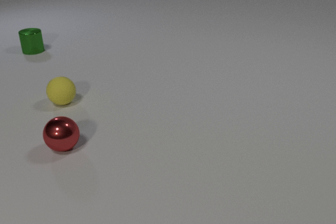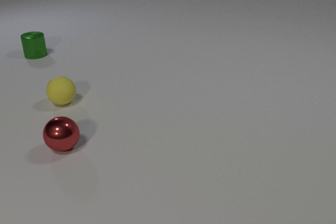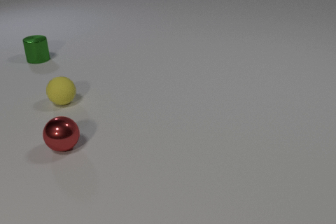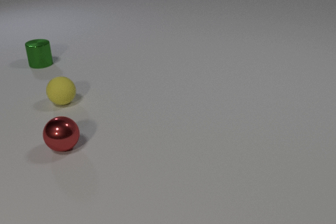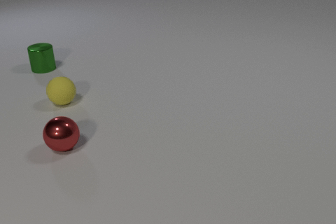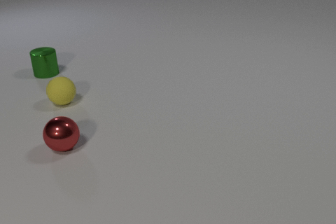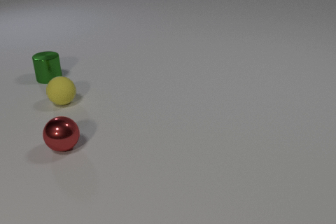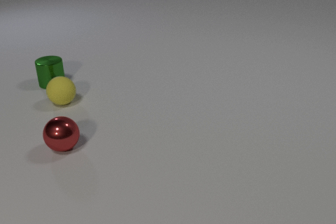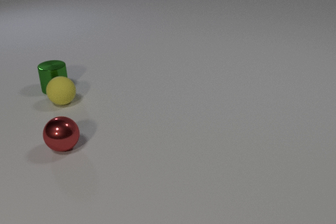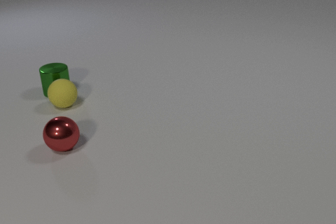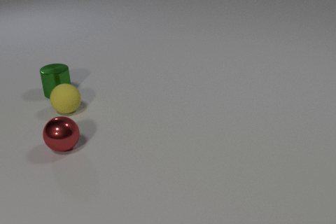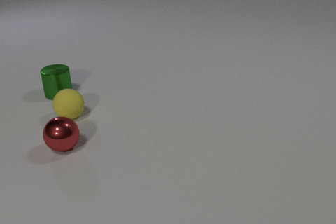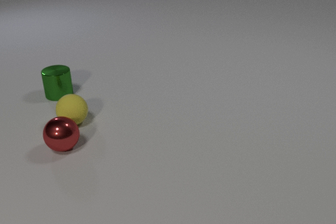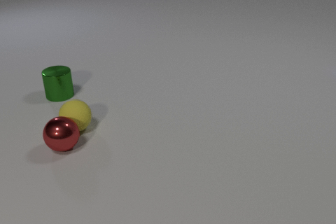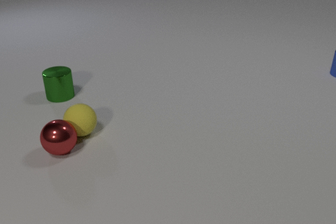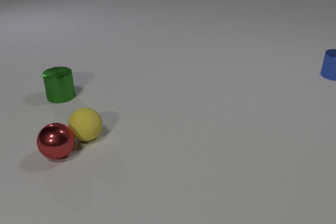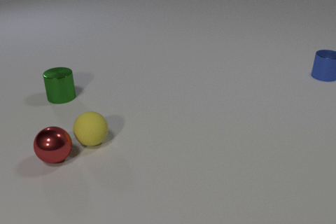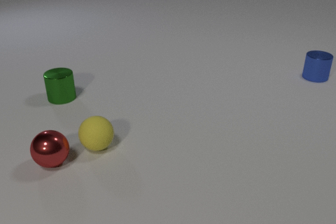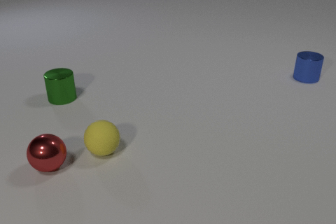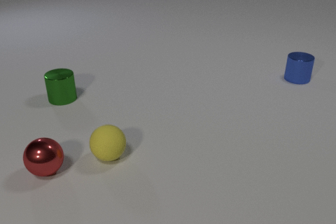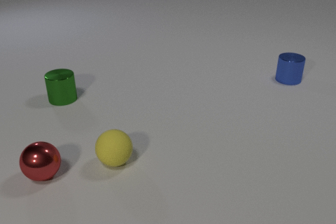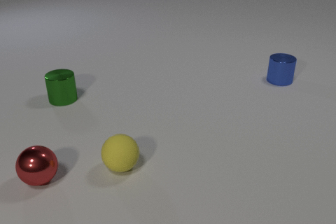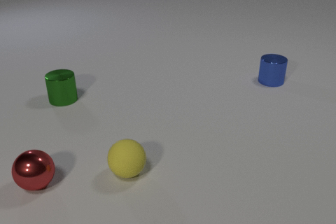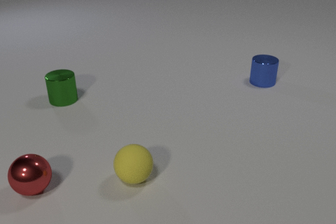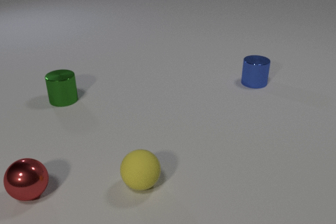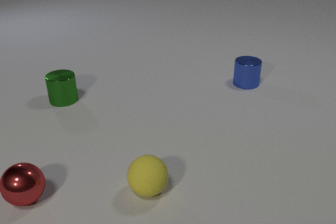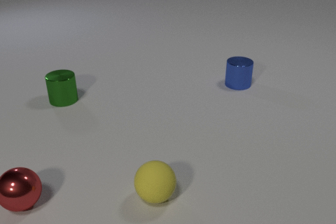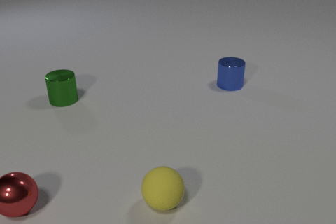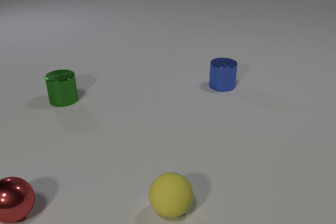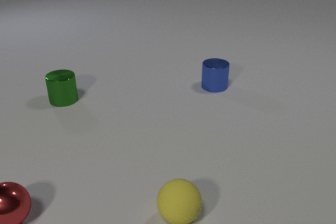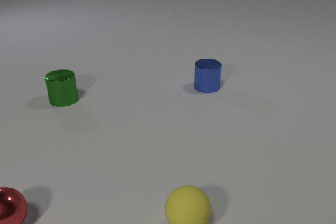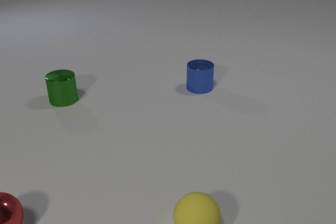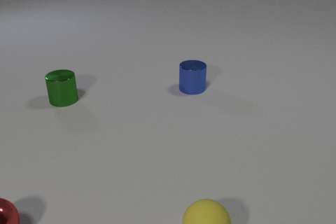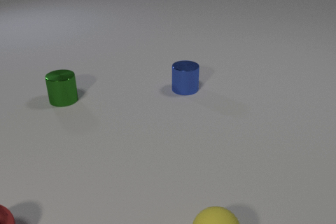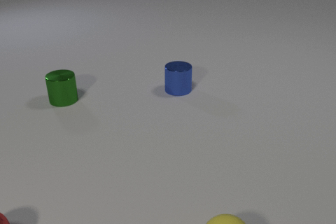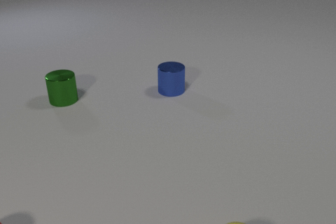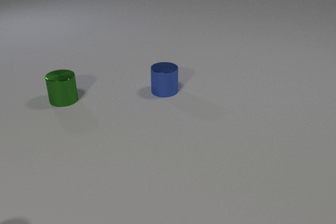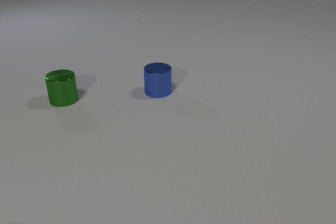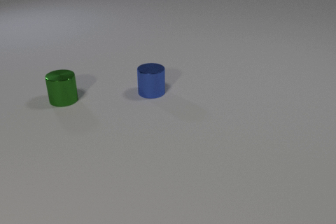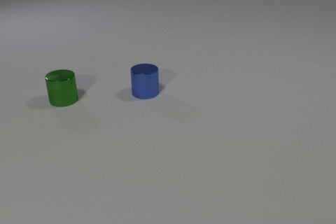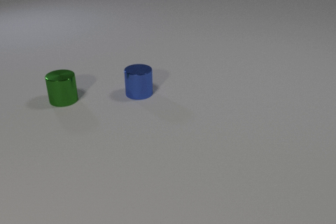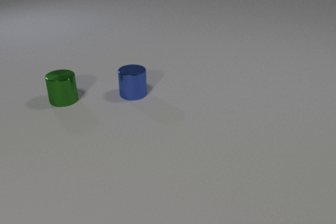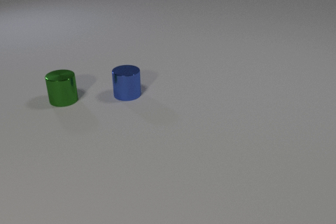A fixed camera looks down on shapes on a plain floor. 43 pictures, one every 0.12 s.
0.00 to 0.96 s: The green metal cylinder slides toward the camera.
0.96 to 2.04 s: The green metal cylinder slides toward the camera. The yellow rubber sphere rolls toward the camera. The red metal sphere rolls toward the camera and to the left. The blue metal cylinder comes in at the right edge, slides to the left and toward the camera. The green metal cylinder and the yellow rubber sphere collide. The yellow rubber sphere and the red metal sphere collide.
2.04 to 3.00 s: The yellow rubber sphere rolls toward the camera and to the right. The red metal sphere rolls toward the camera and to the left. The blue metal cylinder slides to the left and toward the camera.
3.00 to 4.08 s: The yellow rubber sphere rolls toward the camera and to the right. The red metal sphere rolls toward the camera and to the left. The blue metal cylinder slides to the left.
4.08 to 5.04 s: The yellow rubber sphere rolls to the right, leaves at the bottom edge. The red metal sphere leaves at the bottom edge. The blue metal cylinder slides to the left.
How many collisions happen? 2.
How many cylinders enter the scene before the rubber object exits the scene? 1.
Are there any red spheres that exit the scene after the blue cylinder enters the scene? yes.
